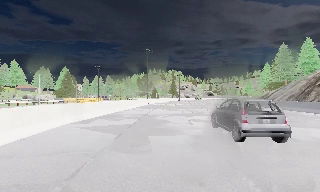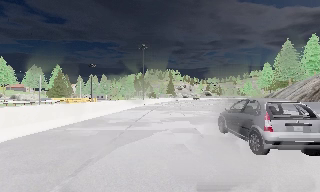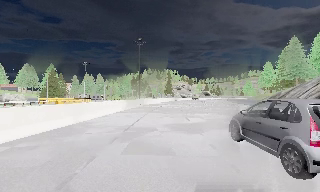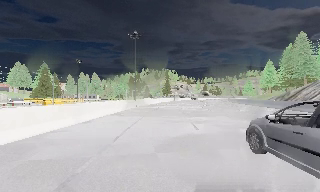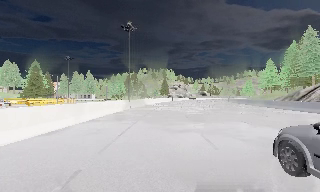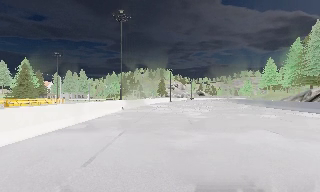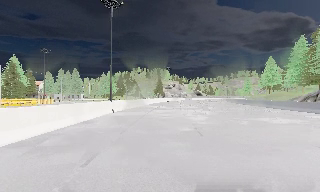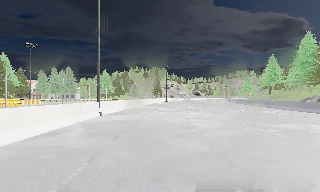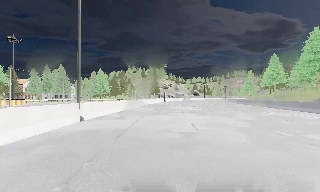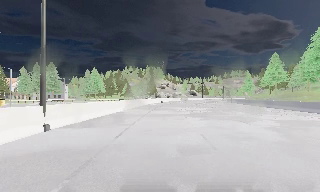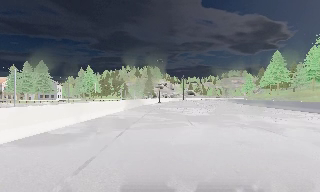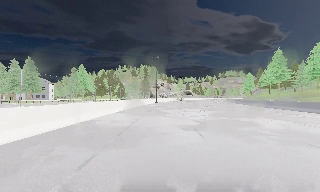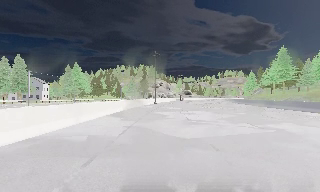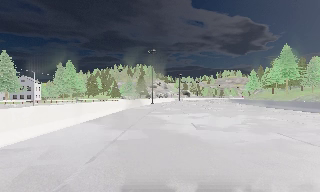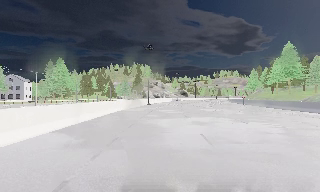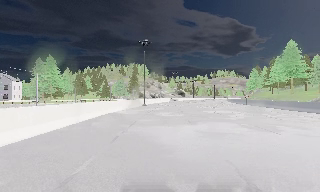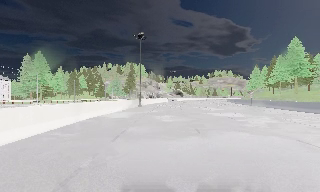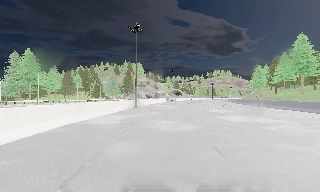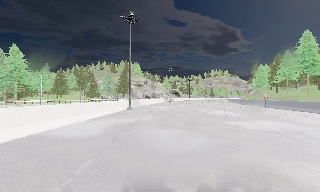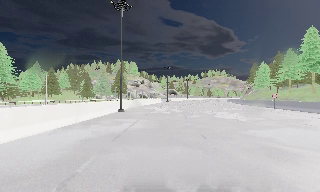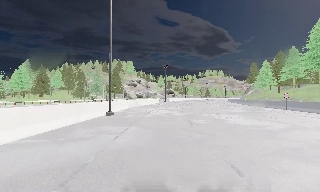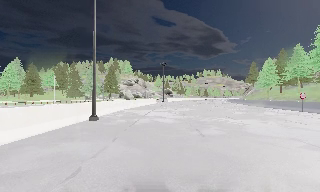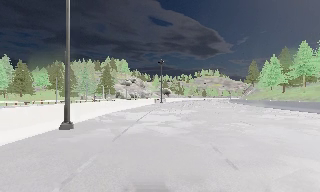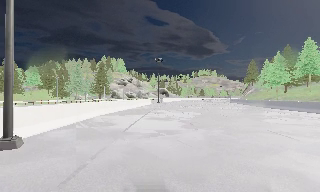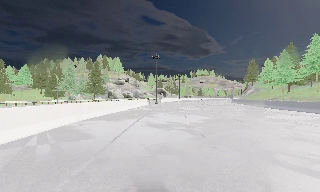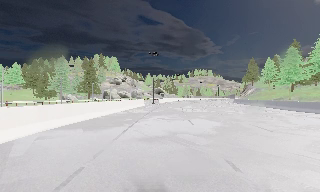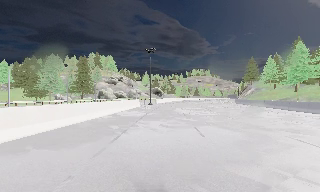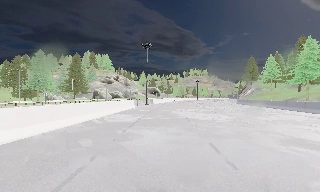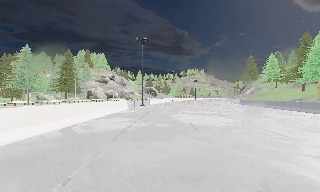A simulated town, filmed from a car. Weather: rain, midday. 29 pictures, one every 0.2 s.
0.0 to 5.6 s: The scene slides to the left, as the camera pans about 25 degrees to its right. It travels forward, about 80 m, so what stands in front looms larger.
The film runs forward here.
